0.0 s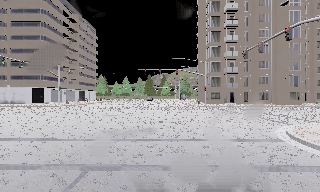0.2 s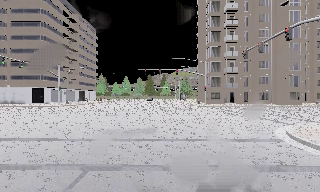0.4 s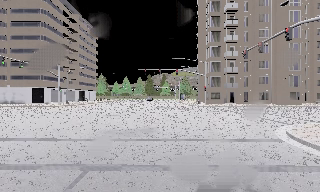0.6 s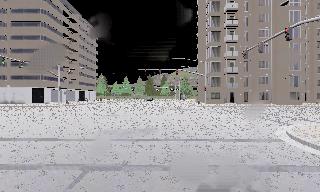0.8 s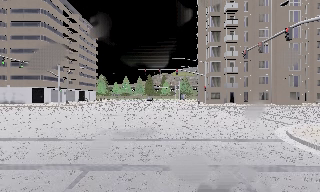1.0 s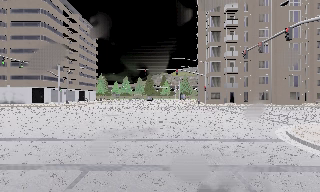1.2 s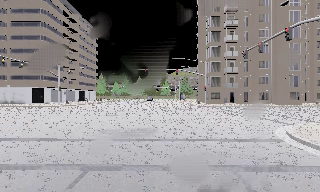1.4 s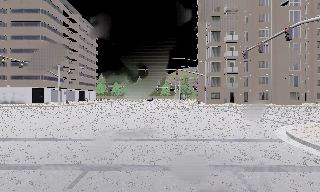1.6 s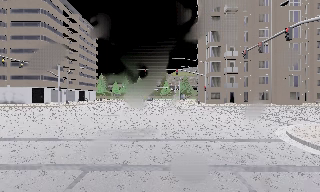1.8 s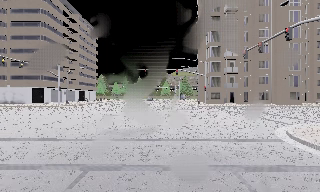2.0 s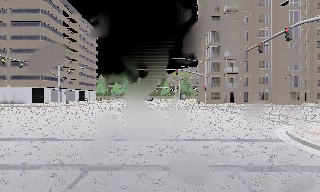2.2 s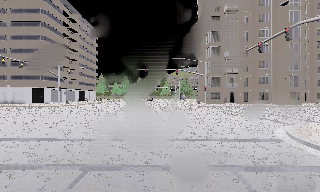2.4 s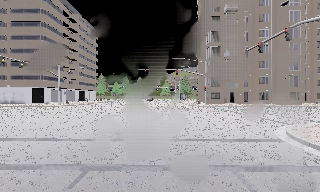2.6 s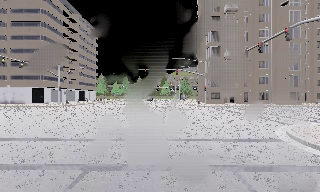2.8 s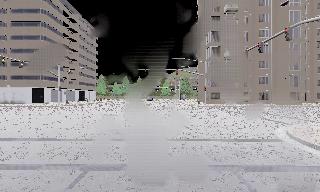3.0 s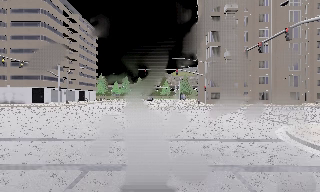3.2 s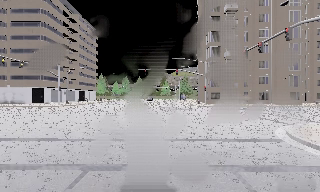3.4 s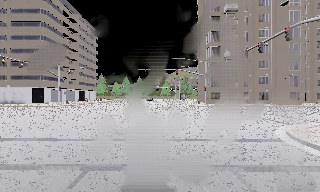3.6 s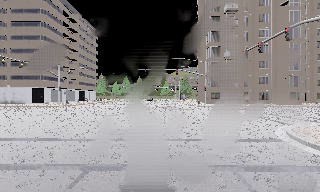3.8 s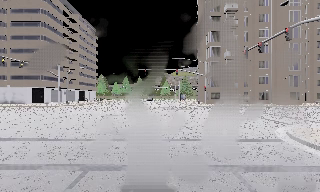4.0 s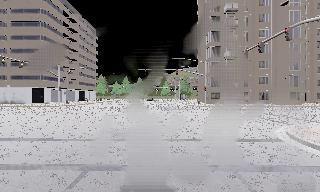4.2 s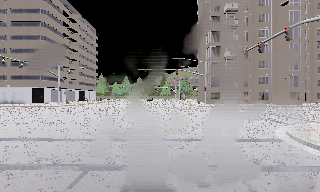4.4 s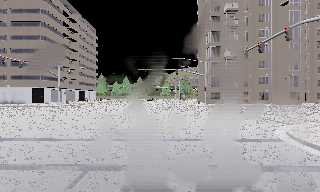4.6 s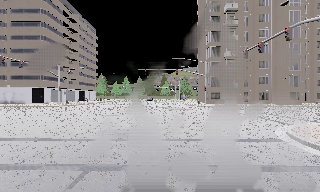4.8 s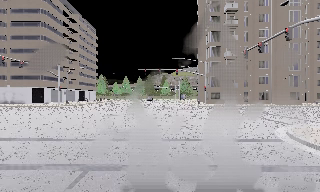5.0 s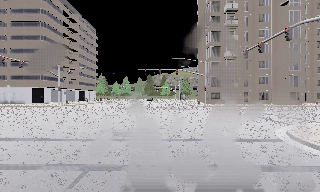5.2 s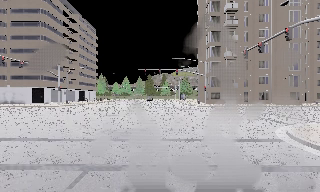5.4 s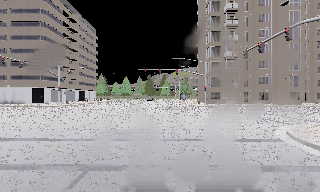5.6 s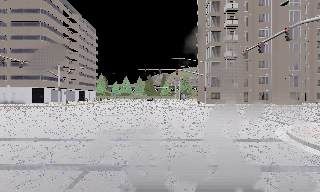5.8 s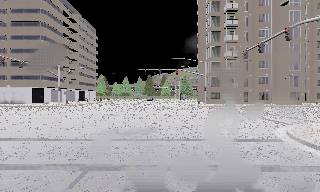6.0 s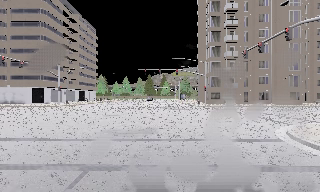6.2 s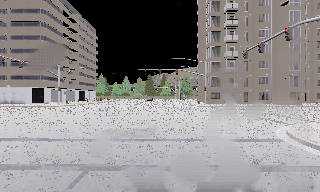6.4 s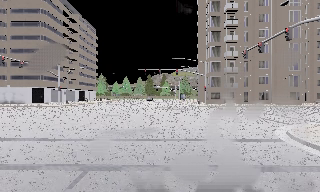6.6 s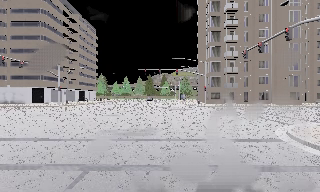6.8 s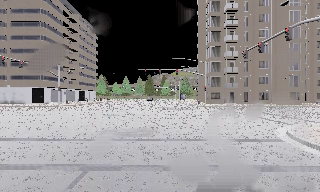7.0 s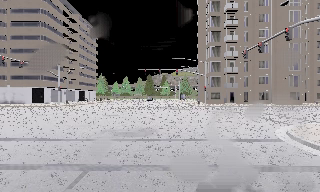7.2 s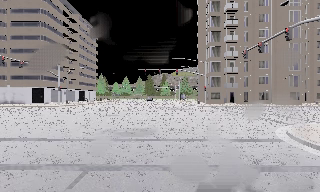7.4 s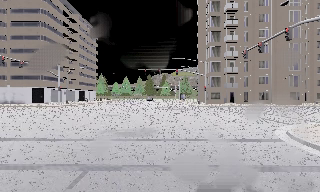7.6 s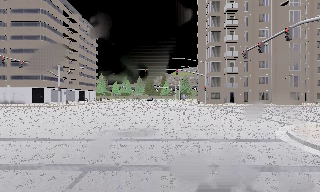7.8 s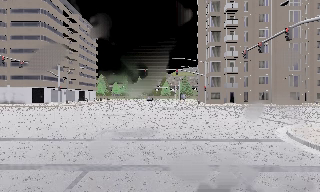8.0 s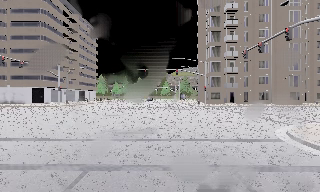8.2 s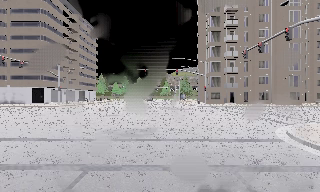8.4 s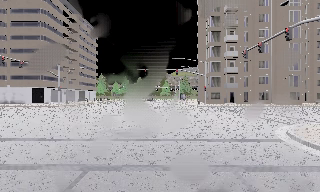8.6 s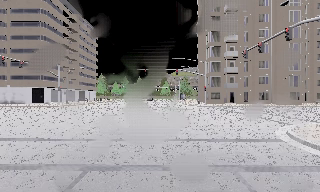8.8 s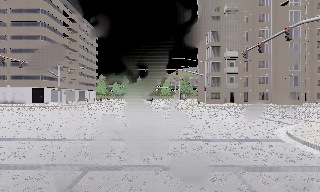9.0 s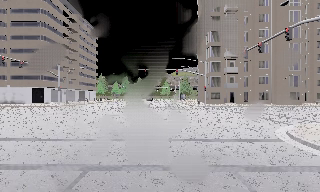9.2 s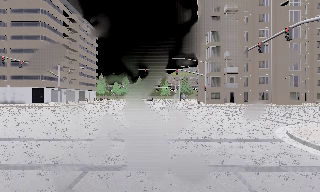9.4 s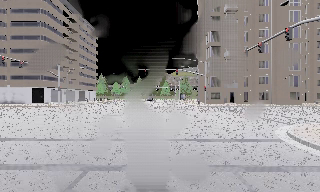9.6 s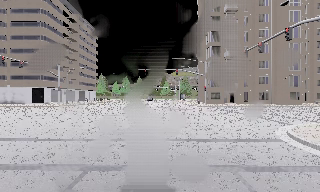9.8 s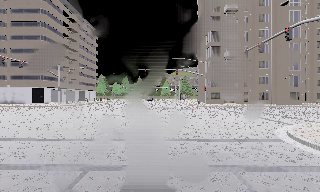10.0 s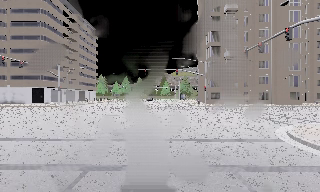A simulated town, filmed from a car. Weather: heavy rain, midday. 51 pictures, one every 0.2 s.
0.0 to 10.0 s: The camera keeps its place and its aim.
The film runs forward here.
